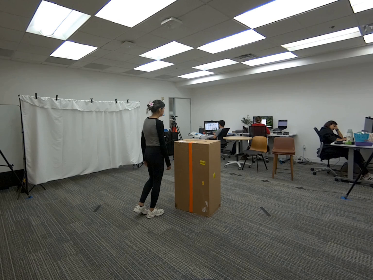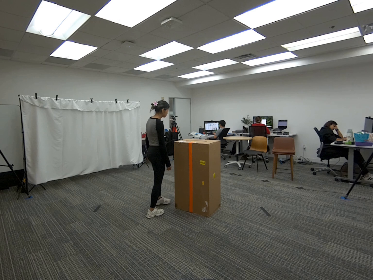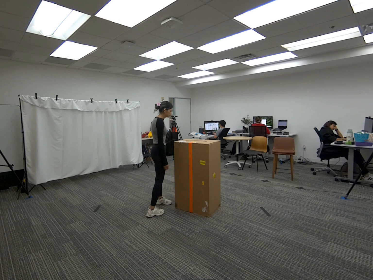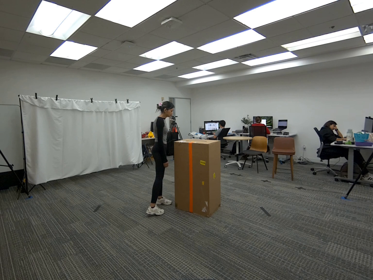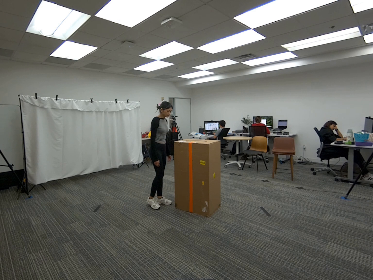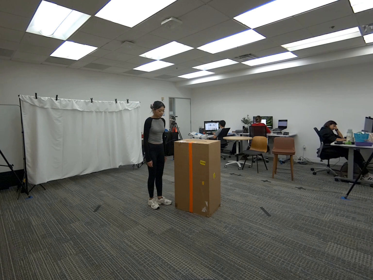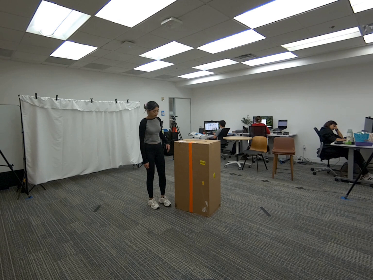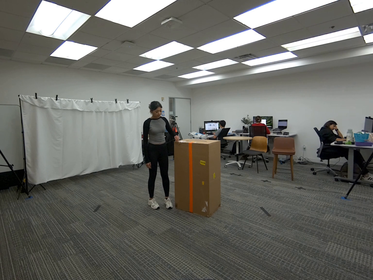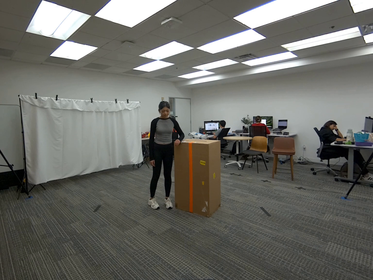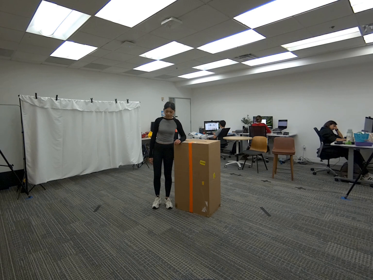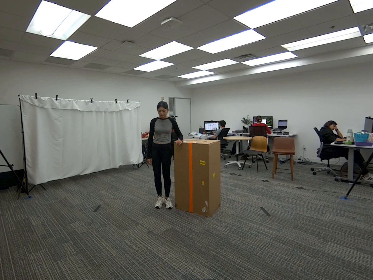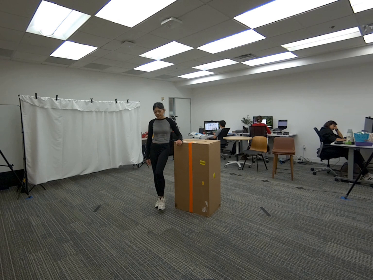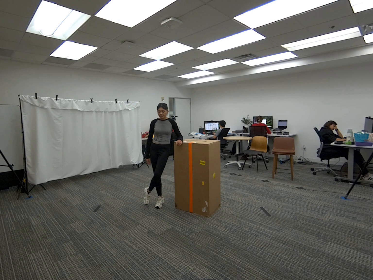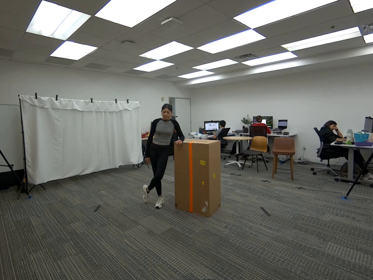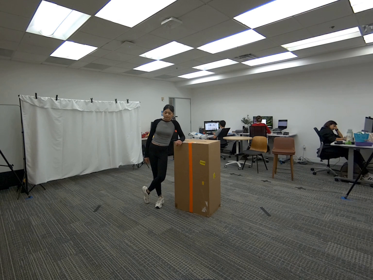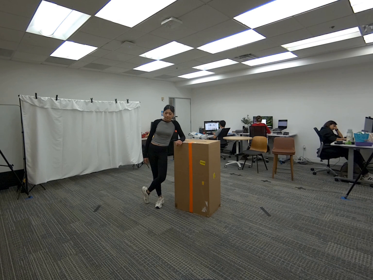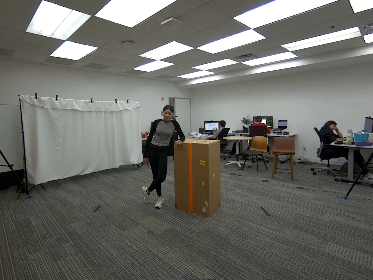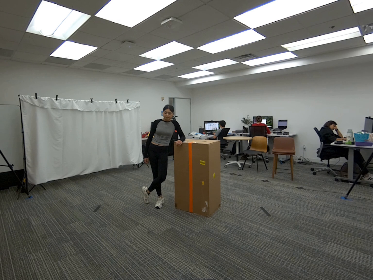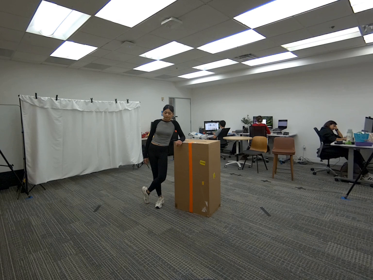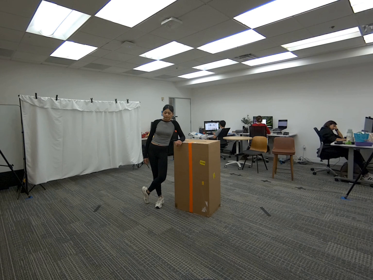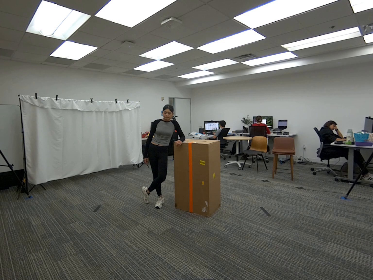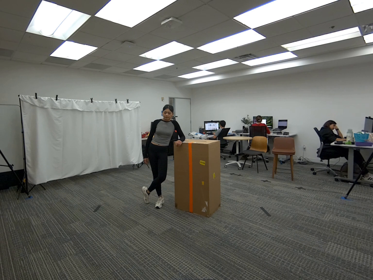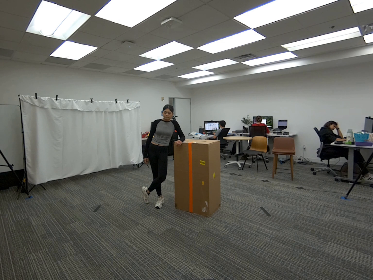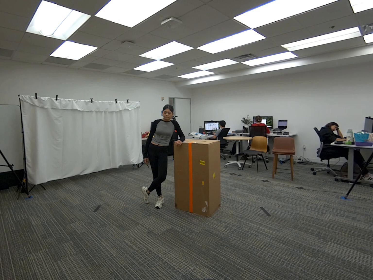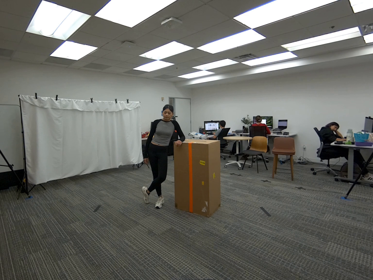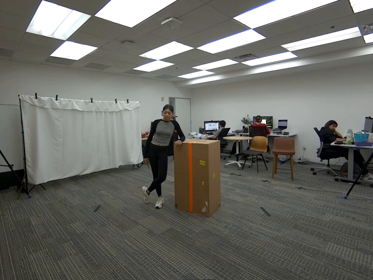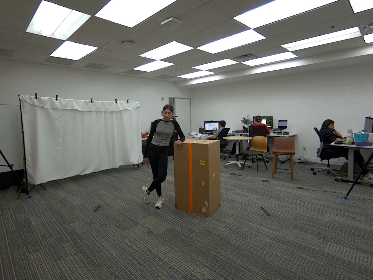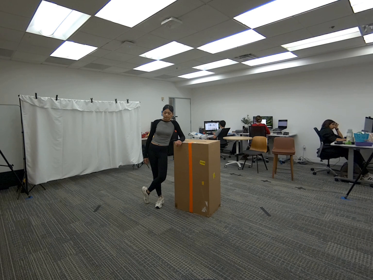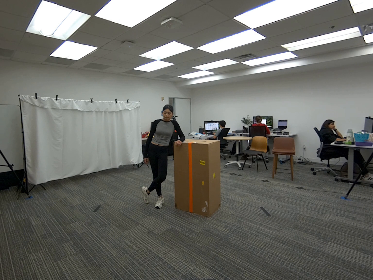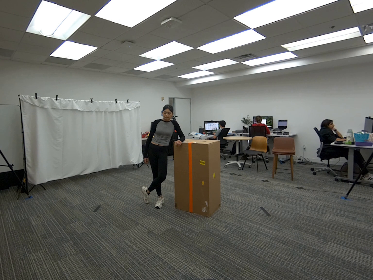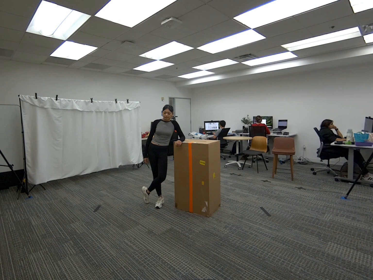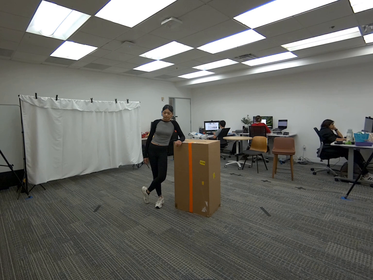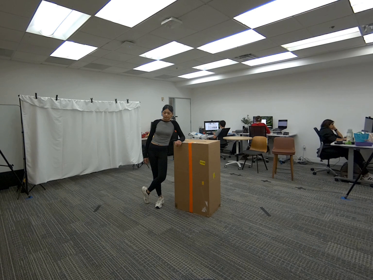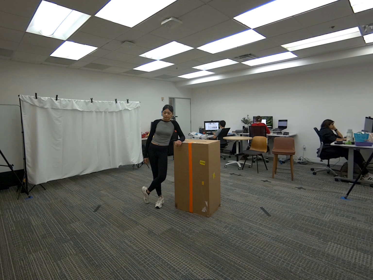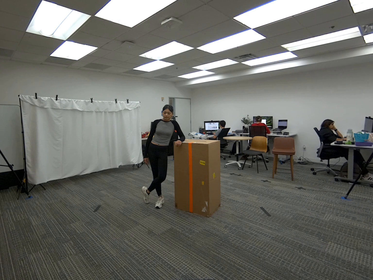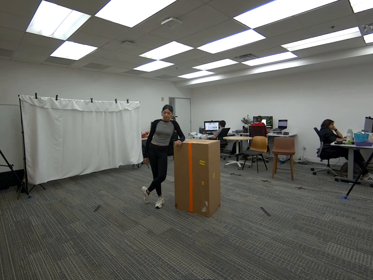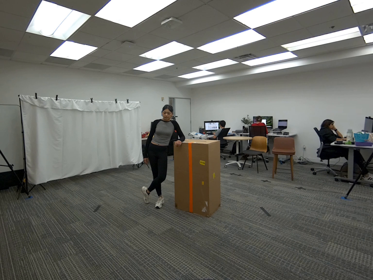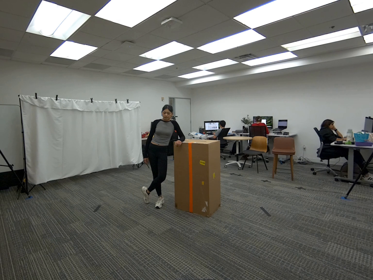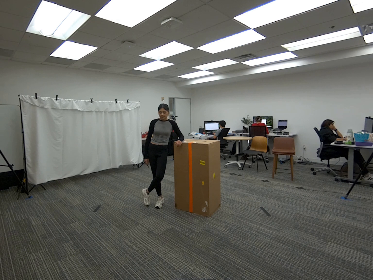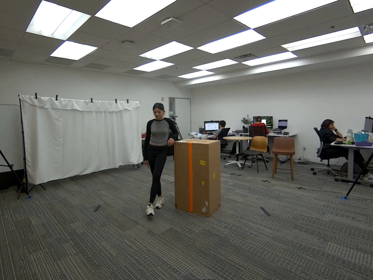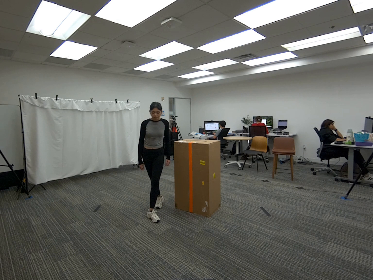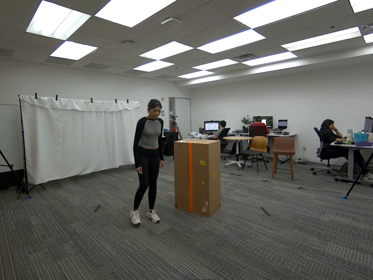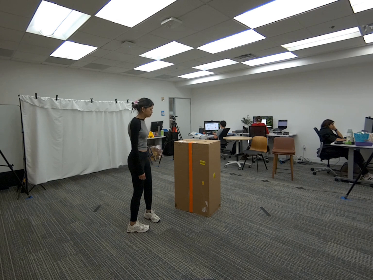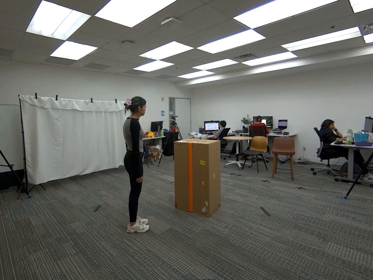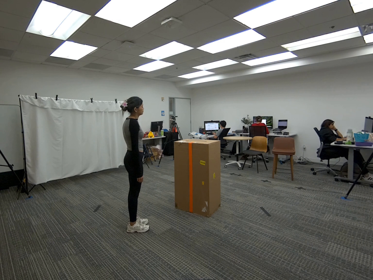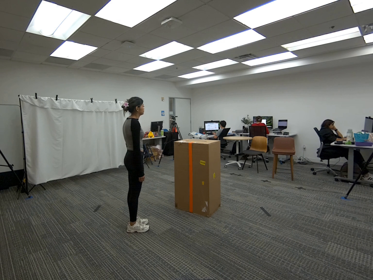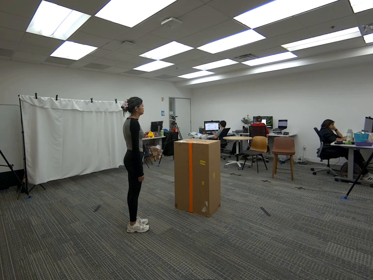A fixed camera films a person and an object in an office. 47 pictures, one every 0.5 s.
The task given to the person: Walk over to the giant cardboard box and lean on the giant cardboard box. Step away when complete.
